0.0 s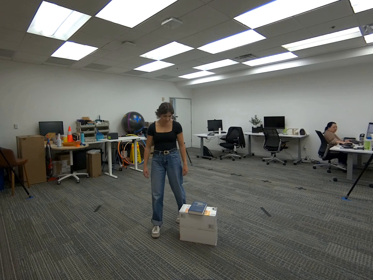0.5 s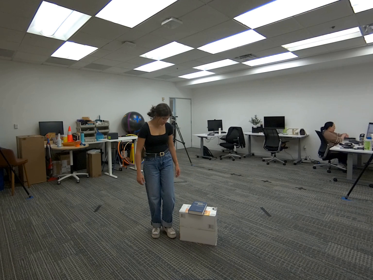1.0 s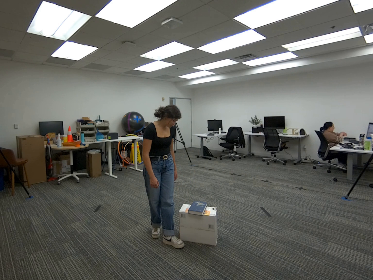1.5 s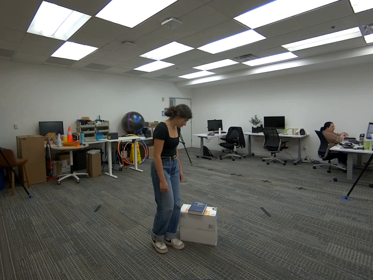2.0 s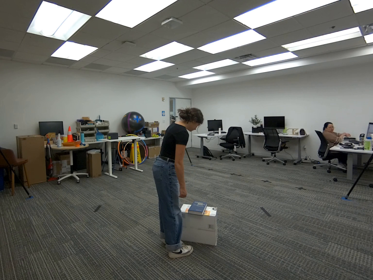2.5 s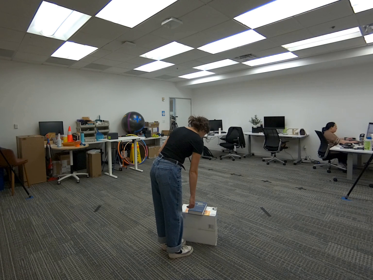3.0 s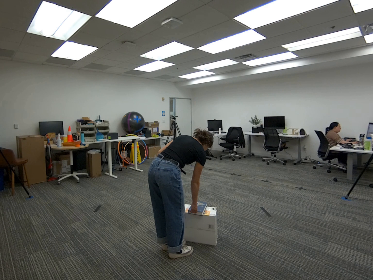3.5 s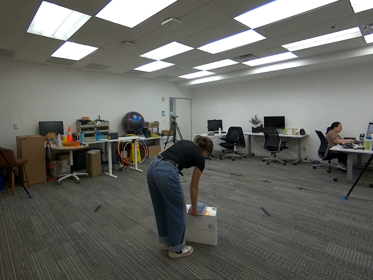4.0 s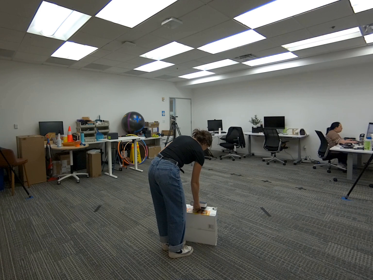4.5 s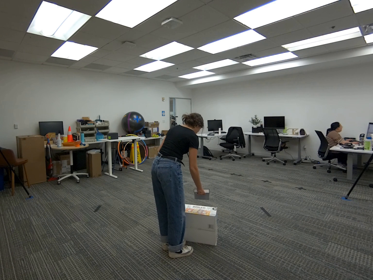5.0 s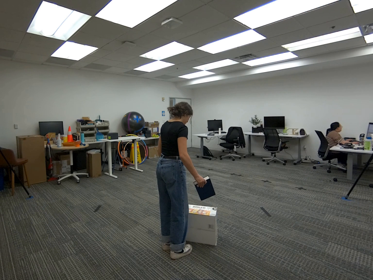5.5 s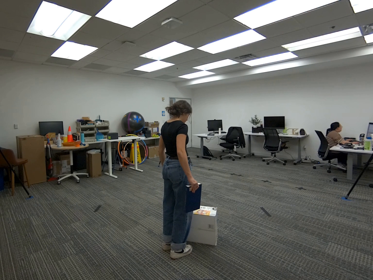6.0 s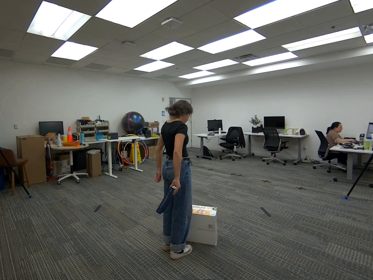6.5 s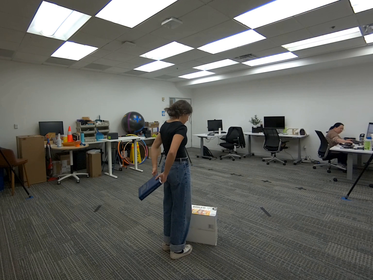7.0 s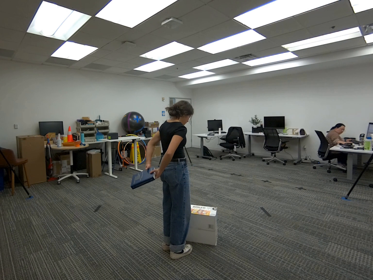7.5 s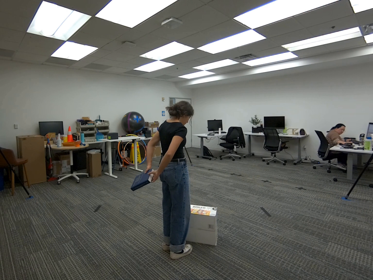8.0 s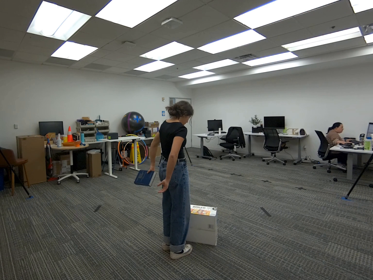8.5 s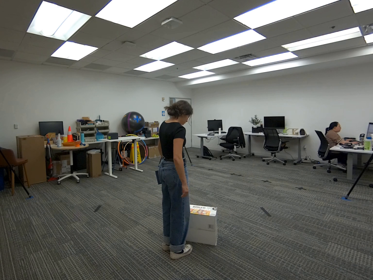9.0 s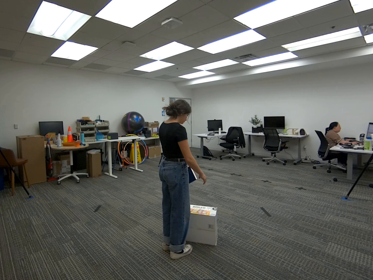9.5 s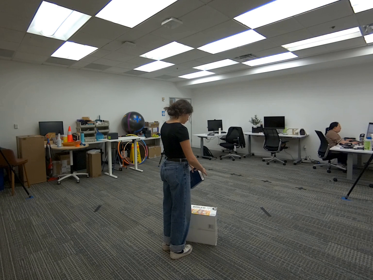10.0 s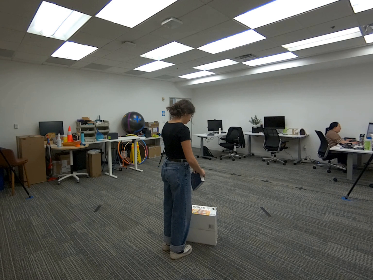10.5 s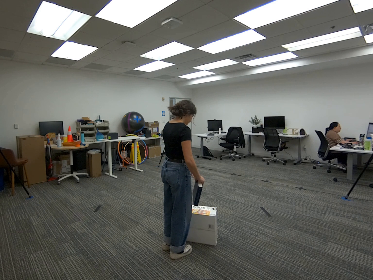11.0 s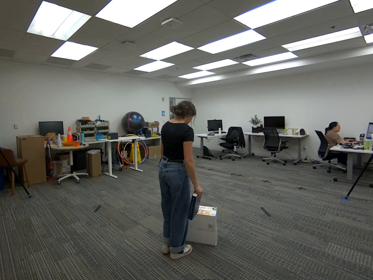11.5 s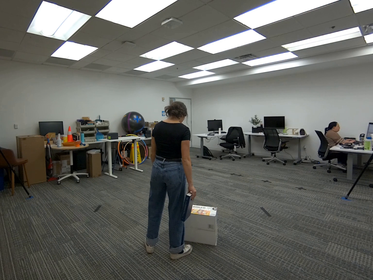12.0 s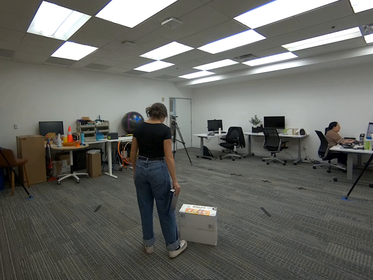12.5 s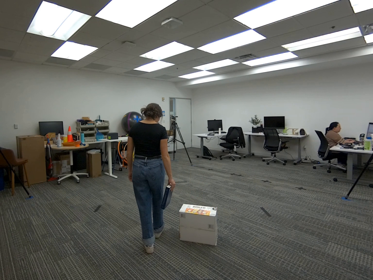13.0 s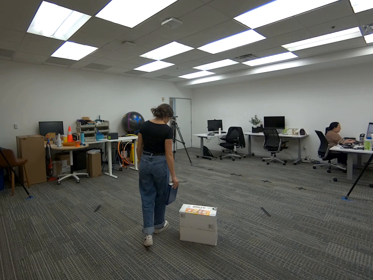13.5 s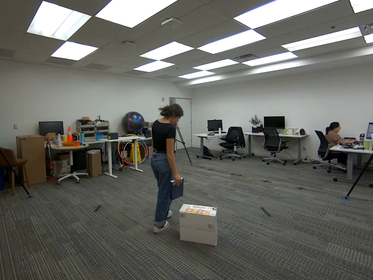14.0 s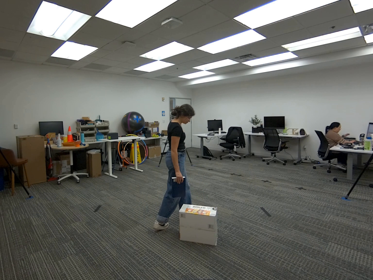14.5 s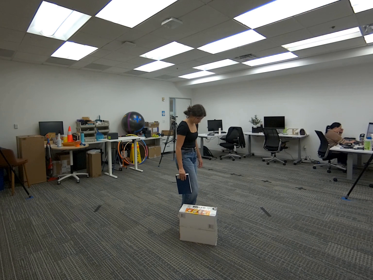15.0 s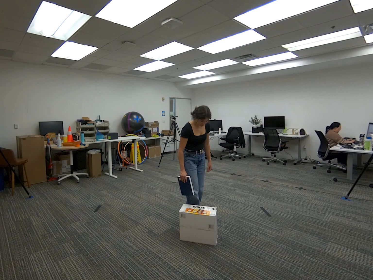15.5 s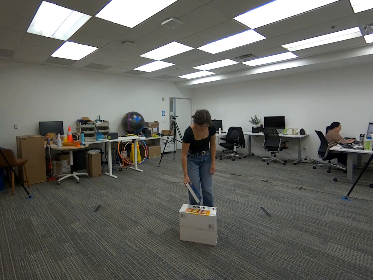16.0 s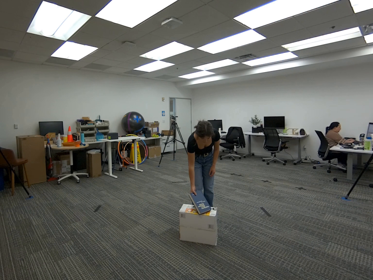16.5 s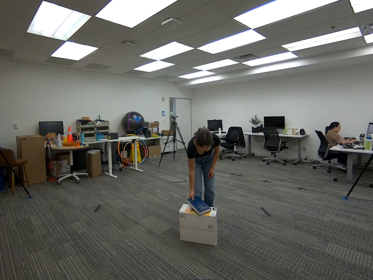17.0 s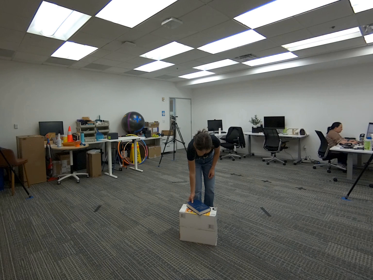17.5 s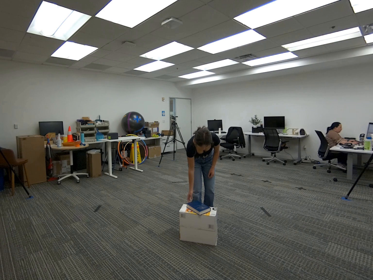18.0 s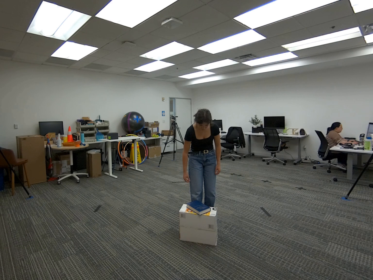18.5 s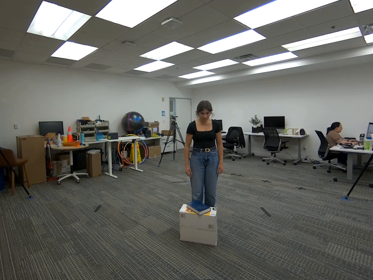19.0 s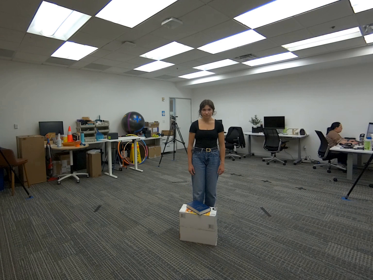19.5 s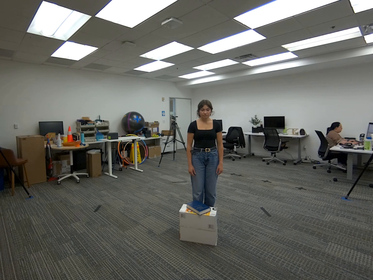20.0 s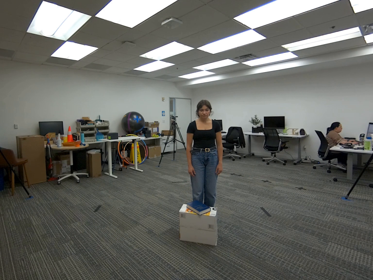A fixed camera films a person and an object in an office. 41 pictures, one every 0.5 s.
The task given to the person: Walk to the dark blue book on the snack box. Pick it up with your right hand, pass it behind your back to your left hand, then back to your right hand, and finally place the book back on the box with your right hand.
